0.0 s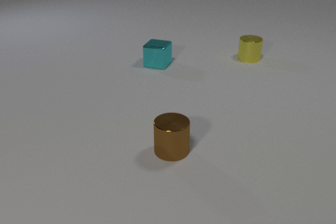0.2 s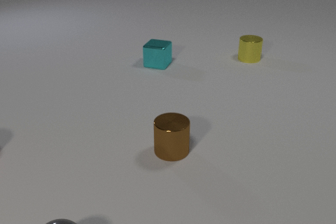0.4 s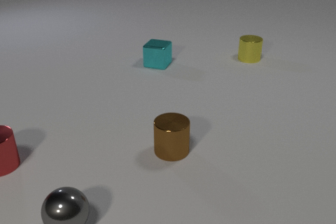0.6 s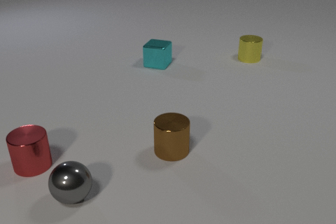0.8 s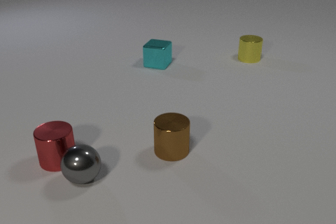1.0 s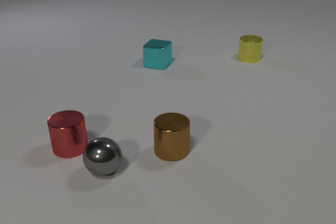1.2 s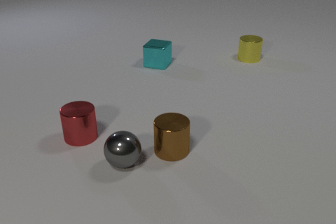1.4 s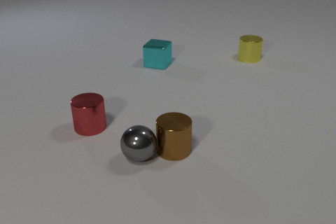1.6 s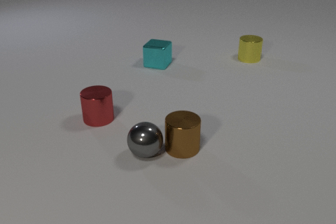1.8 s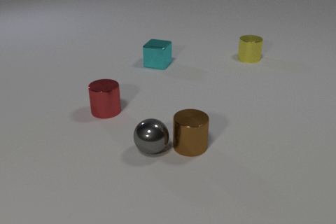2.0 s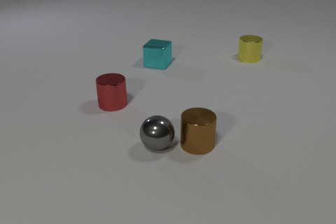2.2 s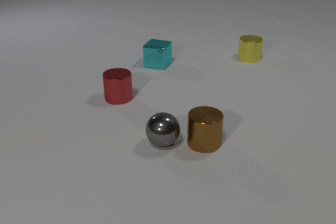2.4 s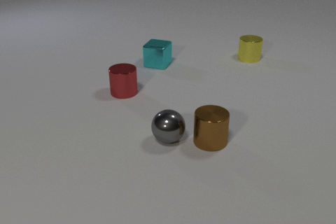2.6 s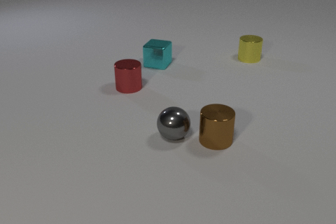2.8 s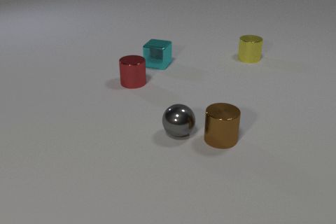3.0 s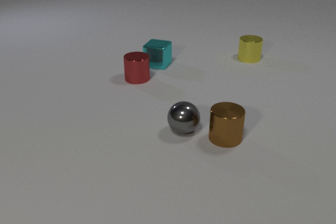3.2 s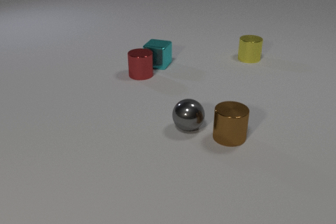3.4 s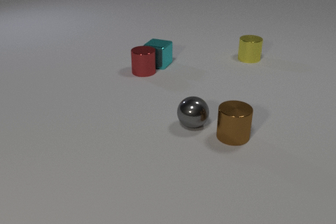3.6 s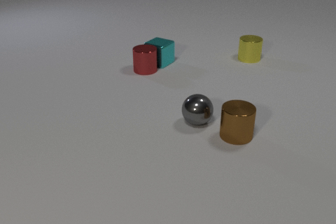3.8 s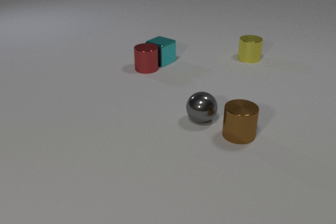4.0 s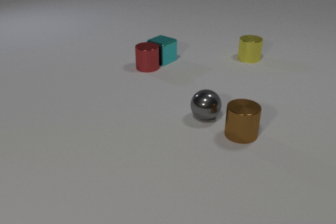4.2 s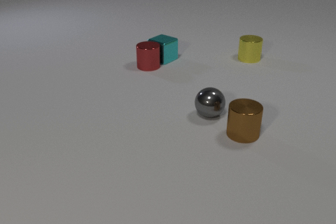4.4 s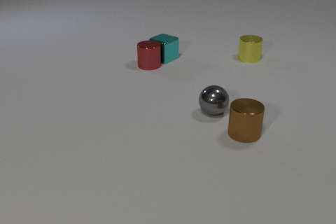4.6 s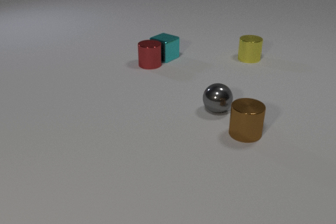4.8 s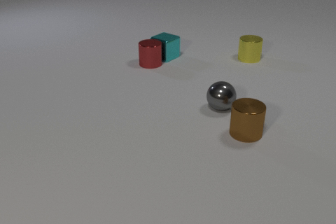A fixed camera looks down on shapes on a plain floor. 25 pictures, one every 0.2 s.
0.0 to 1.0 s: The gray metal sphere comes in at the bottom edge, rolls away from the camera. The red metal cylinder comes in at the left edge, slides to the right. The gray metal sphere and the red metal cylinder collide.
1.0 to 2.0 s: The gray metal sphere rolls to the right and away from the camera. The red metal cylinder slides away from the camera and to the right. The brown metal cylinder slides to the right and away from the camera. The gray metal sphere and the brown metal cylinder collide.
2.0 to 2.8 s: The gray metal sphere rolls away from the camera and to the right. The red metal cylinder slides away from the camera and to the right. The brown metal cylinder slides to the right and away from the camera.
2.8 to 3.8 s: The gray metal sphere rolls away from the camera and to the right. The red metal cylinder slides away from the camera and to the right. The brown metal cylinder slides to the right and away from the camera. The cyan metal cube slides away from the camera. The red metal cylinder and the cyan metal cube collide.
3.8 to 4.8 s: The gray metal sphere rolls away from the camera and to the right. The red metal cylinder slides away from the camera. The brown metal cylinder slides to the right. The cyan metal cube slides away from the camera.
What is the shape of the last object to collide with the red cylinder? cube.
How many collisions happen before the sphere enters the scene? 0.
How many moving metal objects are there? 4.
